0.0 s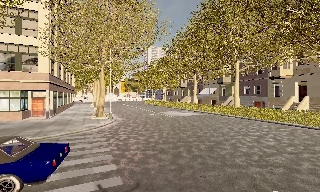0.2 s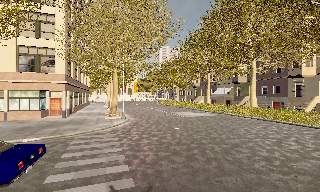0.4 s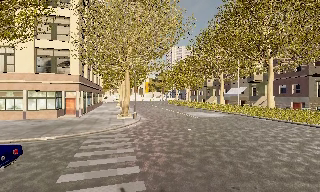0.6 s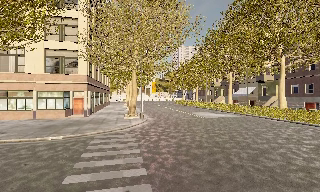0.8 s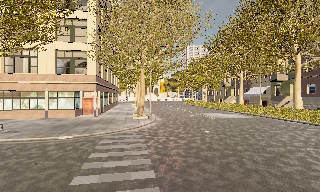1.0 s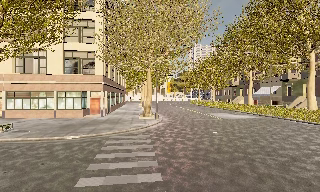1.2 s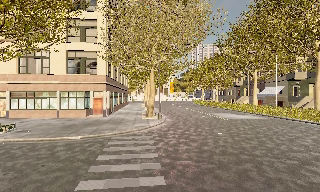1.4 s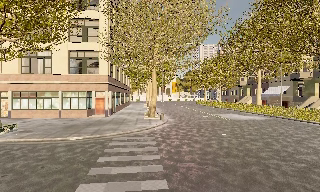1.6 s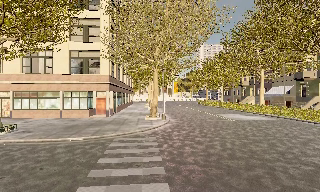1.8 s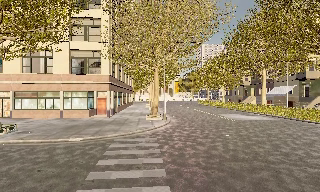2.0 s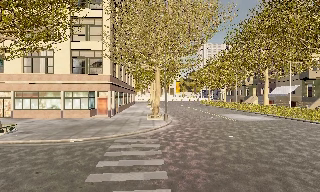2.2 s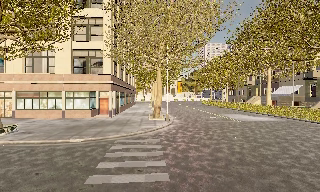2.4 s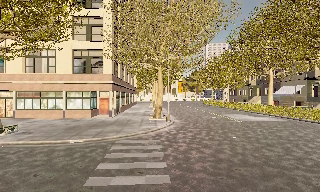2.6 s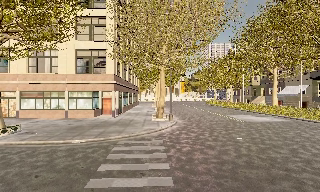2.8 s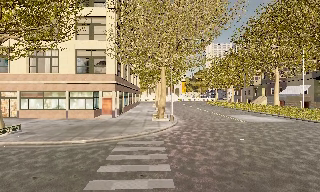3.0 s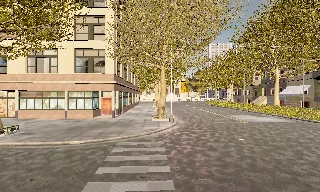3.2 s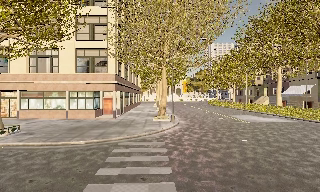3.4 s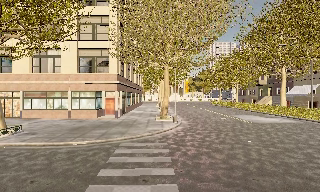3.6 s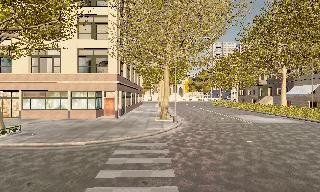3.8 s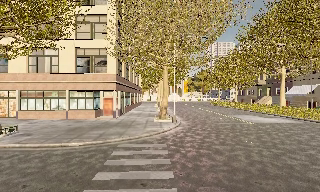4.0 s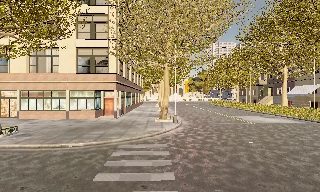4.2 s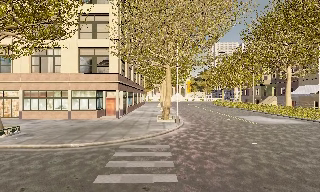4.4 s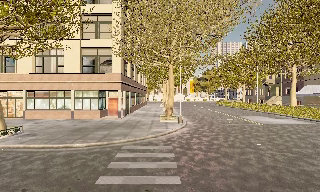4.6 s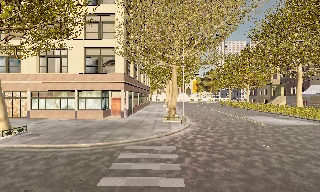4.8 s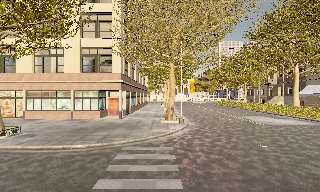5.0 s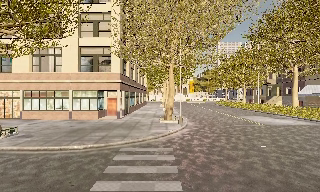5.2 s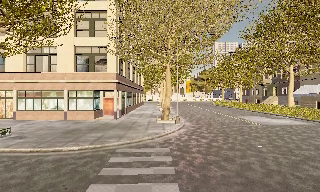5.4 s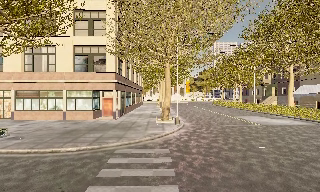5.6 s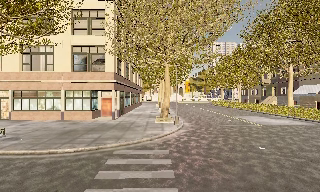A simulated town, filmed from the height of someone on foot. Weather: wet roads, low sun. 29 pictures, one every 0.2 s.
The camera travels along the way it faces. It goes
forward.
0.0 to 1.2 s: The camera pans to its left, which is counterclockwise from overhead, by about 15 degrees. It travels forward, about 1 m, so what stands in front looms larger.
1.2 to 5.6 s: The camera travels forward, about 2.5 m, so what stands in front looms larger.
The film runs forward here.
